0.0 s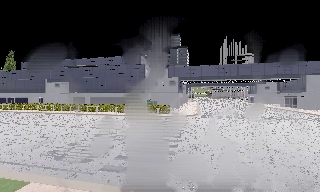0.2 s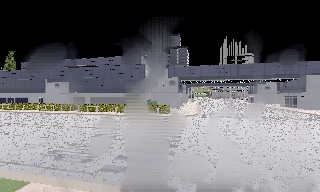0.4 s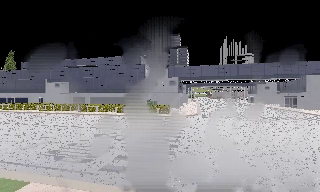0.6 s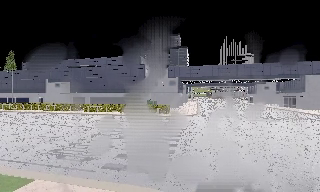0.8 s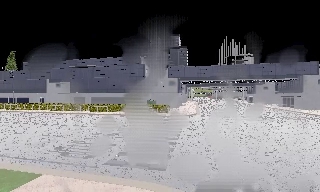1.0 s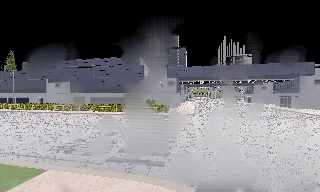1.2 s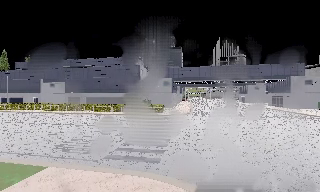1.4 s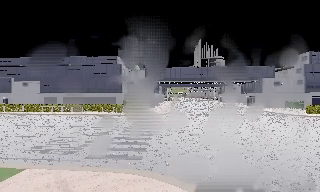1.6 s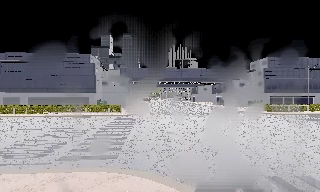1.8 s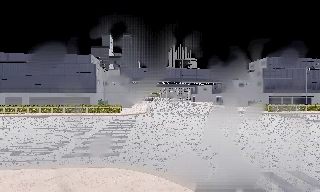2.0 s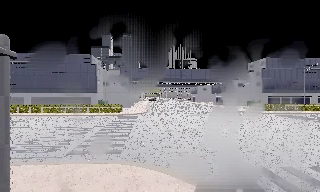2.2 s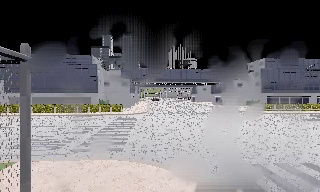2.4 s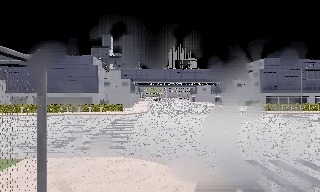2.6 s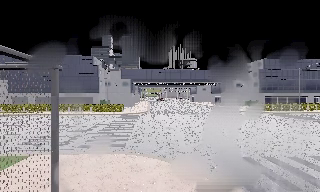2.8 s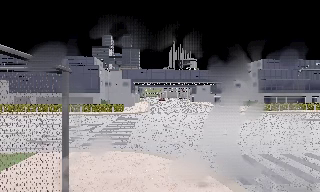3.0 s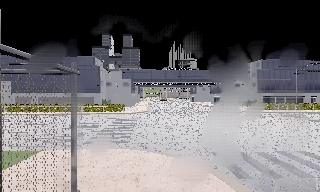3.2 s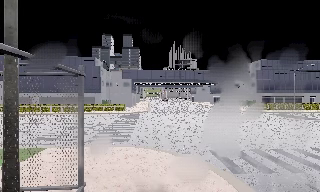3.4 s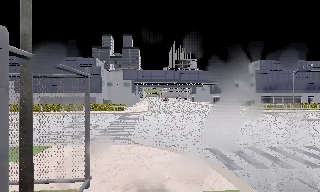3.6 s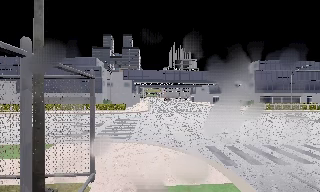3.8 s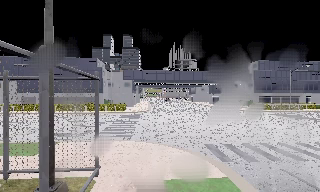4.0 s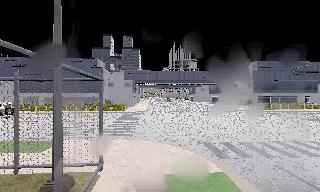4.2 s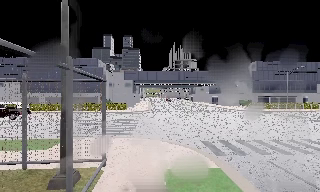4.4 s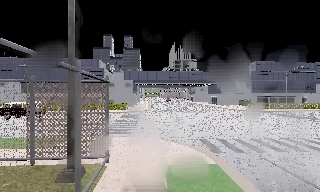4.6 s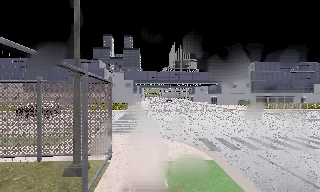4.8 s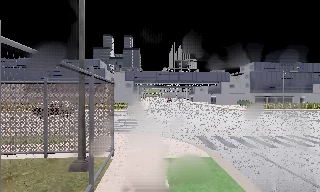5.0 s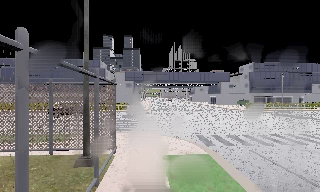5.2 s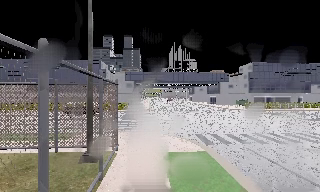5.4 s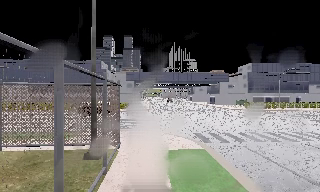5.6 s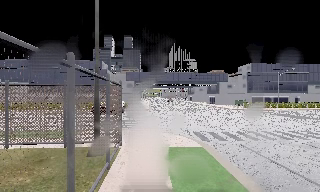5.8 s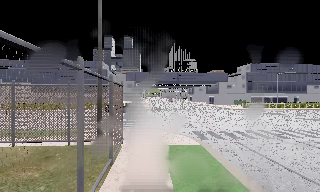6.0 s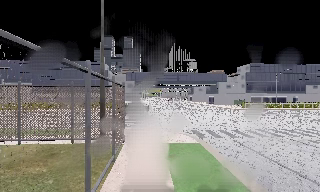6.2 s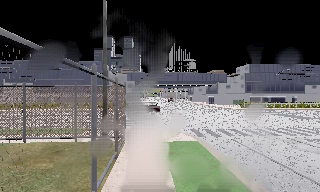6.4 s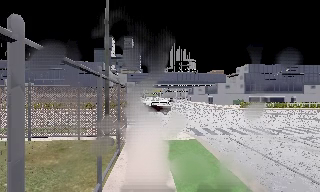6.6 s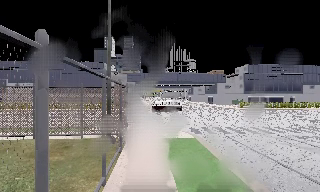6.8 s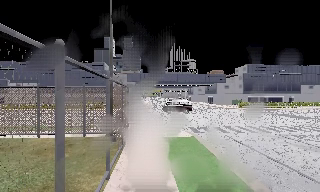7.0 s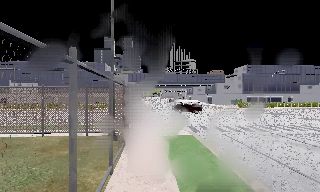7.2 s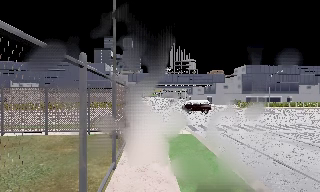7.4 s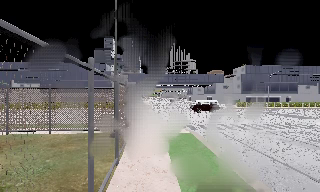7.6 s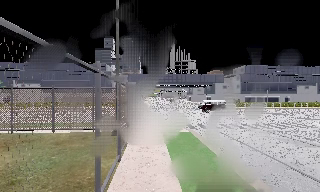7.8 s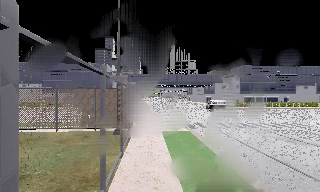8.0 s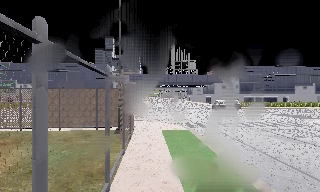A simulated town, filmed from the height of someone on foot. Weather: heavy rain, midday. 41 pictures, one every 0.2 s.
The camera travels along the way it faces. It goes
backward.
0.0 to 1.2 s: The camera travels backward, about 1 m, so what stands in front gets smaller. It gains speed.
1.2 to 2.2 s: The camera pans to its right, which is clockwise from overhead, by about 15 degrees. It travels backward, about 1.5 m, so what stands in front gets smaller.
2.2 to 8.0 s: The camera travels backward, about 10 m, so what stands in front gets smaller.
The film runs backward here.
